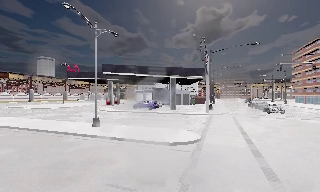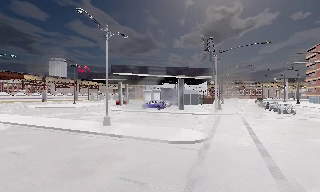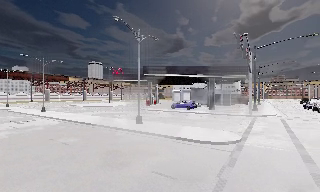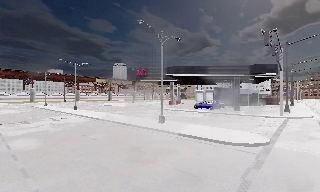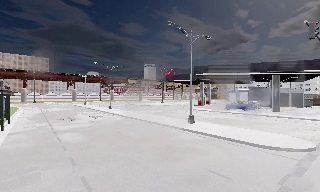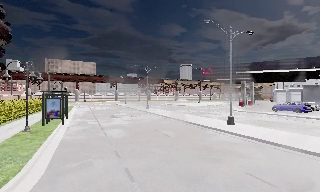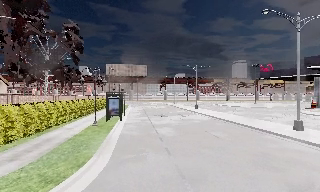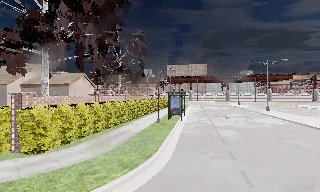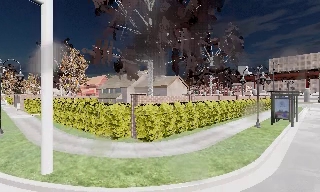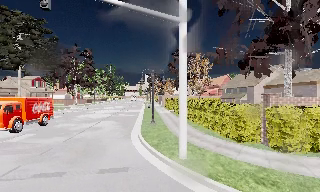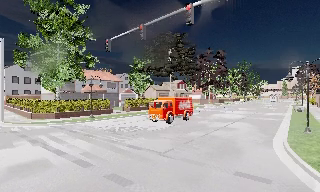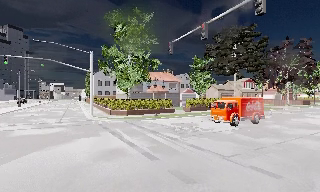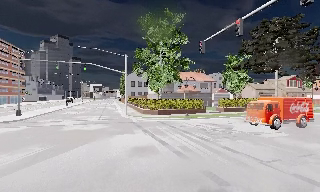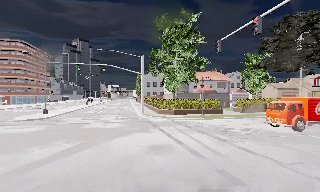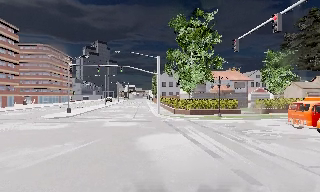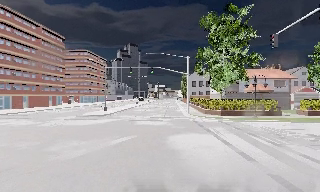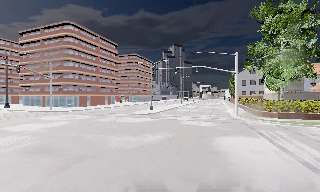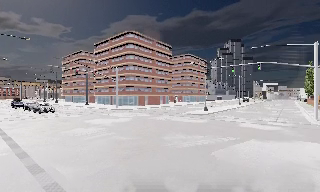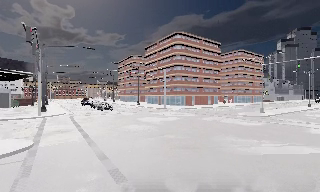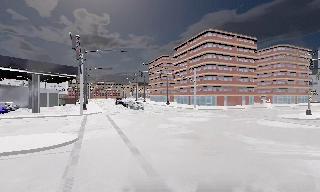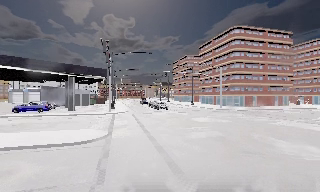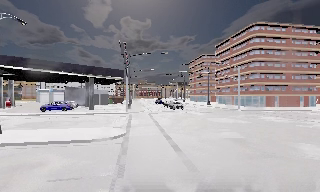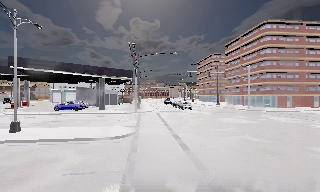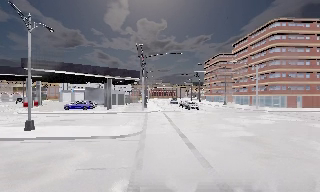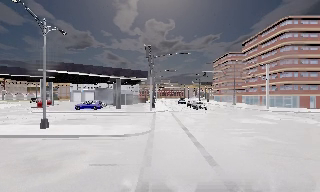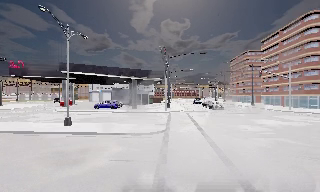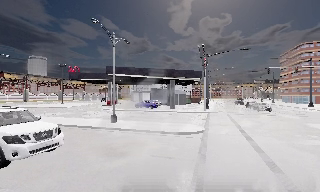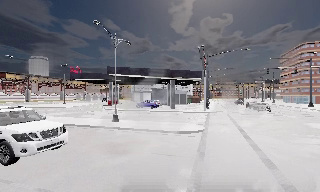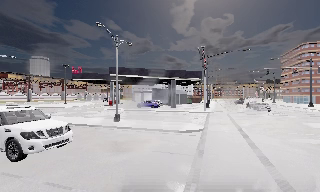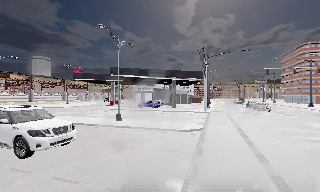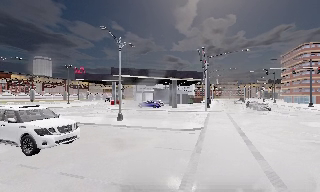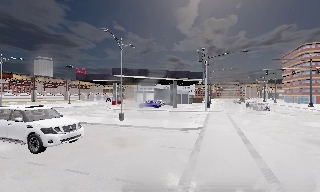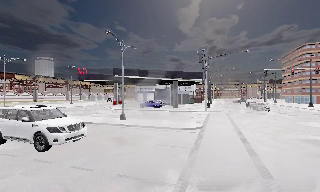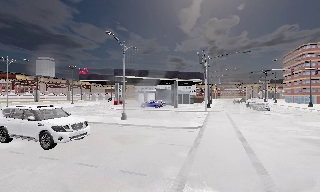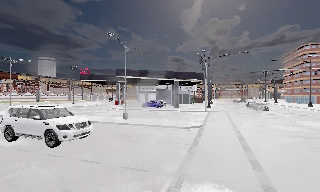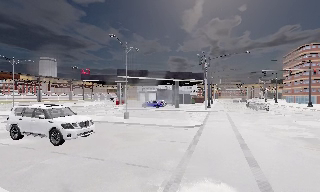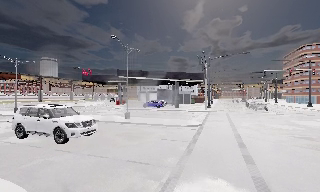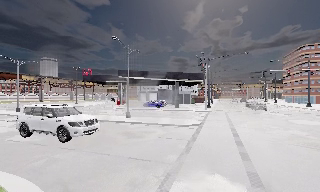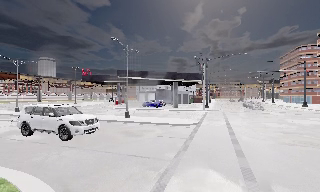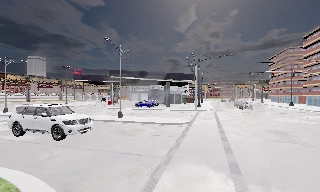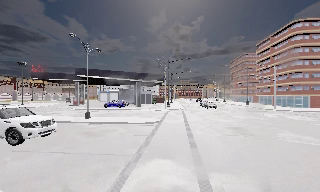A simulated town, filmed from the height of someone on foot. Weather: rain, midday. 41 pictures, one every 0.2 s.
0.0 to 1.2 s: The camera pans to its left, which is counterclockwise from overhead, by about 60 degrees. It travels backward, about 1.5 m.
1.2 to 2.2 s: The camera swings to its left by about 160 degrees, and the scene slides to the right. It travels backward and to its left, about 1 m.
2.2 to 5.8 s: The camera swings to its left by about 135 degrees, and the scene slides to the right. It travels backward, about 4 m.
5.8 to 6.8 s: The camera travels backward, about 1.5 m, so what stands in front gets smaller.
6.8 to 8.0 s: The scene slides to the left, as the camera pans about 15 degrees to its right. It travels backward, about 1.5 m, so what stands in front gets smaller.
The film runs backward here.
